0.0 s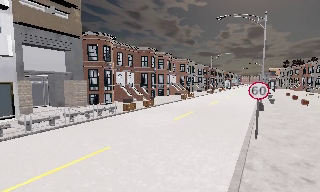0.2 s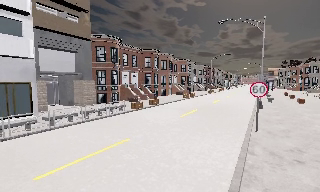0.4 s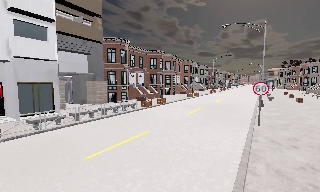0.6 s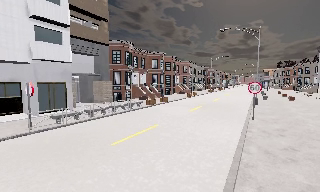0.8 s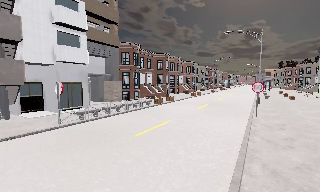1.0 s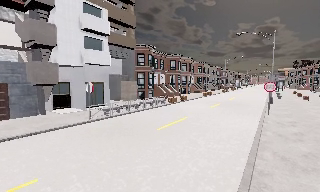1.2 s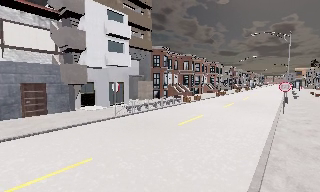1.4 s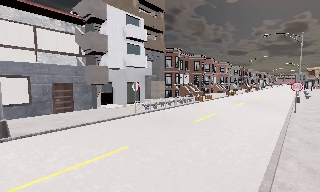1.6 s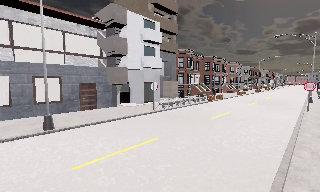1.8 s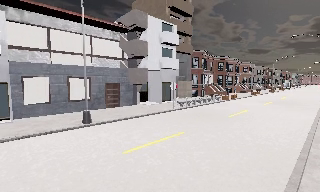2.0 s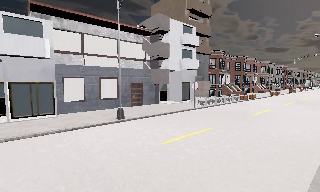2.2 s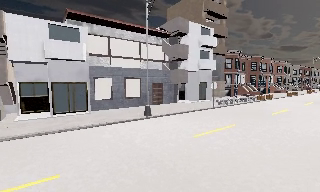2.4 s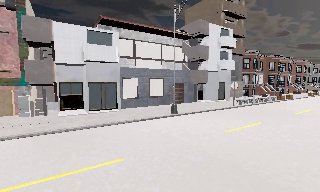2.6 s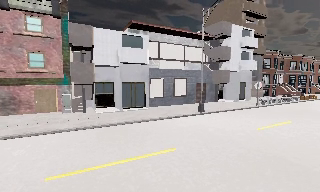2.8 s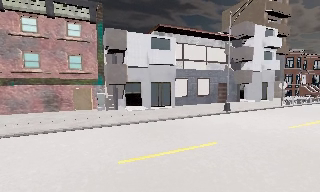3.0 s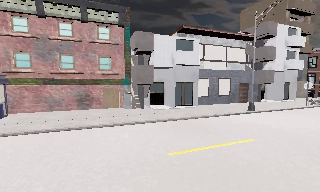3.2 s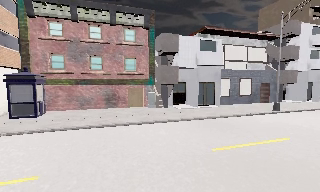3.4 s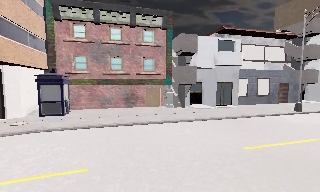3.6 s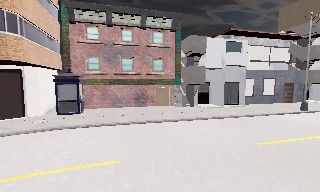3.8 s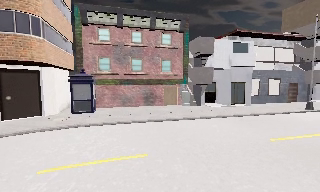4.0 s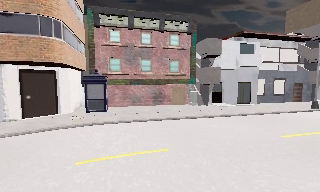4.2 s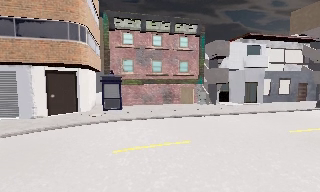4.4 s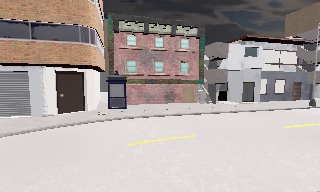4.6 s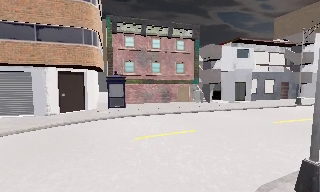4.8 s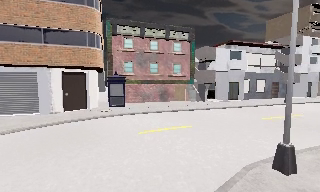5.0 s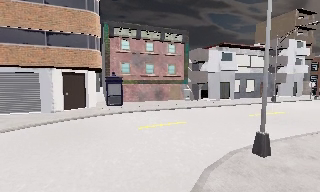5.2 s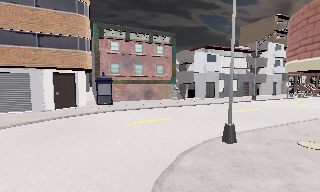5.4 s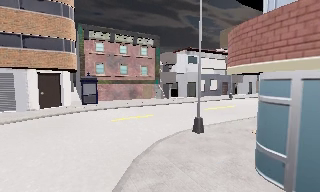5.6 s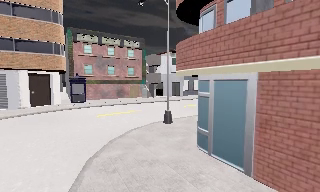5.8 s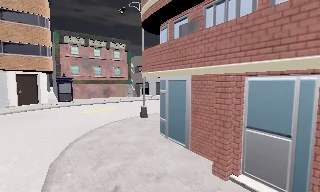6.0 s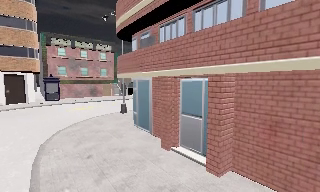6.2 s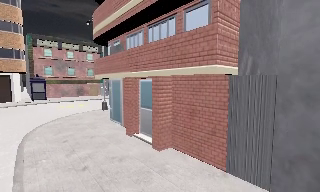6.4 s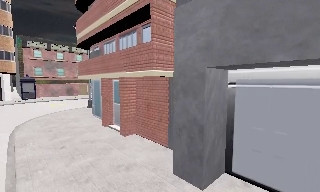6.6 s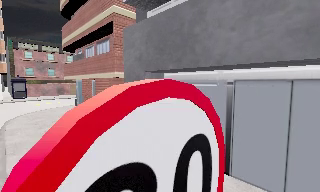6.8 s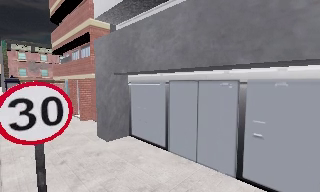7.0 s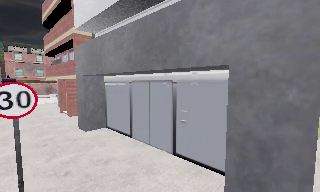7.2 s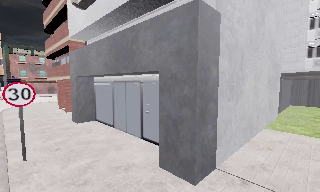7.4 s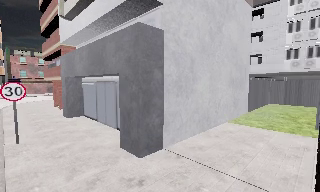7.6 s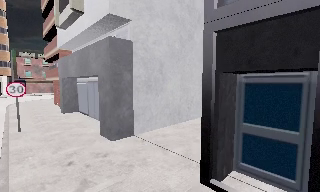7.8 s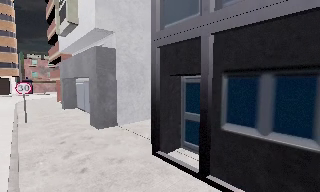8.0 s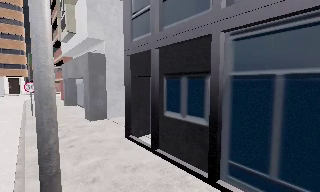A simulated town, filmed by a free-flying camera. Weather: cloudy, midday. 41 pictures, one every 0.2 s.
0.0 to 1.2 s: The camera travels backward and to its left, about 7 m, so what stands in front gets smaller.
1.2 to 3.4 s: The scene slides to the right, as the camera pans about 35 degrees to its left. It travels to its left and backward, about 14 m, so close, fixed things drift to the right.
3.4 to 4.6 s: The camera travels to its left and backward, about 5 m, so close, fixed things drift to the right.
4.6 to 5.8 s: The camera swings to its right by about 20 degrees, and the scene slides to the left. It travels backward, about 7 m, so what stands in front gets smaller. It gains speed.
5.8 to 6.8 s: The scene slides to the left, as the camera pans about 10 degrees to its right. It travels backward and to its right, about 9 m, so what stands in front gets smaller.
6.8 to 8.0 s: The camera travels backward and to its right, about 11 m, so what stands in front gets smaller.
The film runs backward here.
